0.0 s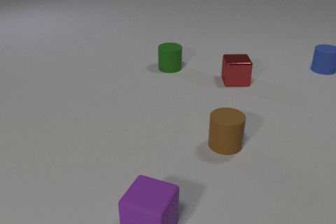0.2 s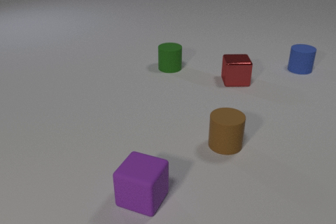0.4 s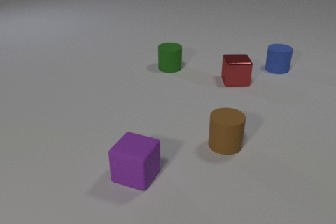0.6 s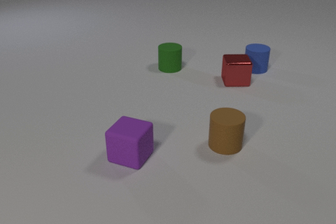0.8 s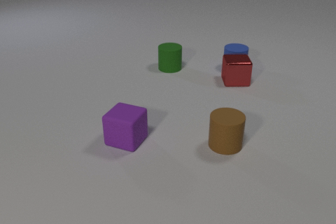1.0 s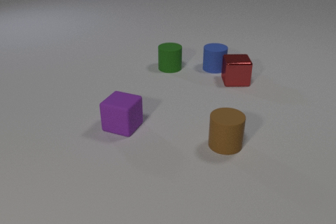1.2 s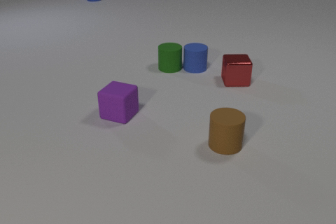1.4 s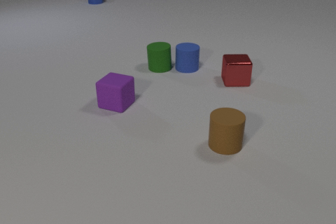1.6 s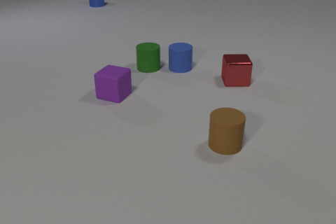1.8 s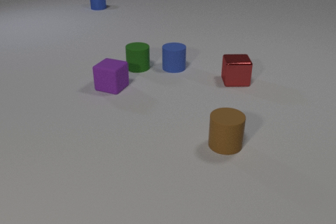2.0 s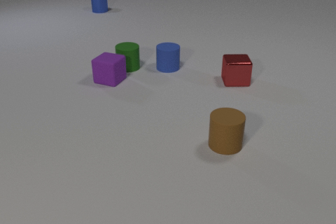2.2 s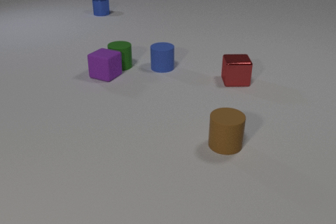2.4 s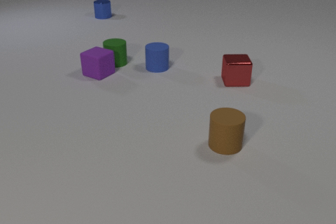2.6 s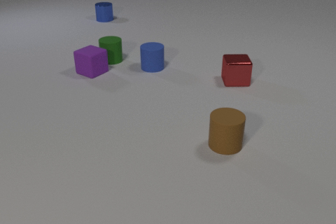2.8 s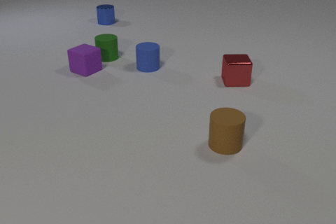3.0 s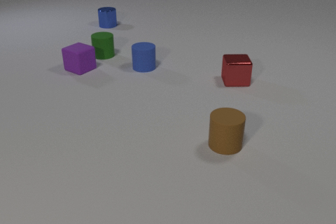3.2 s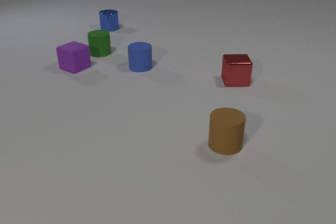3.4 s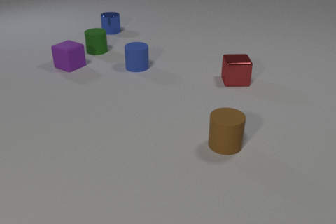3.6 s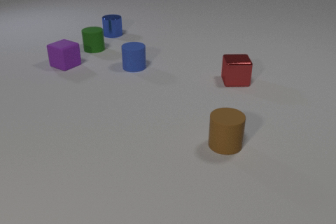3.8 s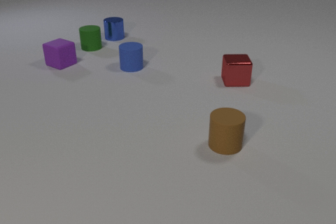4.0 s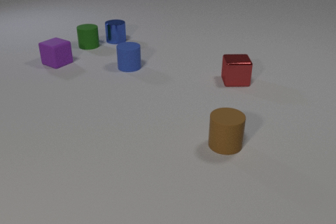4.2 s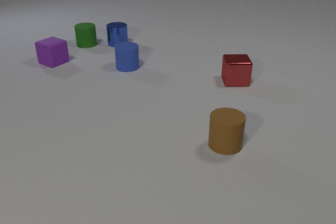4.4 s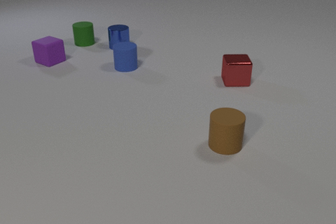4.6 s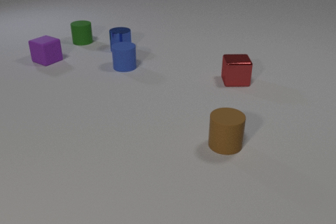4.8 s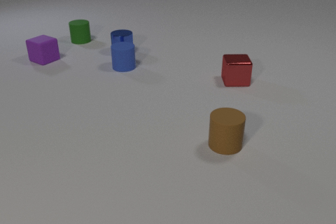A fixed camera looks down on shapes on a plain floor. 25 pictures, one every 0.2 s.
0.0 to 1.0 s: The blue rubber cylinder slides to the left. The purple rubber cube slides away from the camera.
1.0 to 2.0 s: The blue rubber cylinder slides to the left. The green rubber cylinder slides to the left. The blue metal cylinder slides toward the camera. The purple rubber cube slides away from the camera. The blue rubber cylinder and the green rubber cylinder collide.
2.0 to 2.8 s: The blue rubber cylinder slides to the left. The green rubber cylinder slides away from the camera and to the left. The blue metal cylinder slides toward the camera. The purple rubber cube slides away from the camera and to the left. The green rubber cylinder and the purple rubber cube collide.
2.8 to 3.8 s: The blue rubber cylinder slides to the left. The green rubber cylinder slides away from the camera and to the left. The blue metal cylinder slides toward the camera. The purple rubber cube slides to the left and away from the camera.
3.8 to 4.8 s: The blue rubber cylinder slides to the left. The green rubber cylinder slides away from the camera and to the left. The blue metal cylinder slides toward the camera. The purple rubber cube slides away from the camera and to the left.
How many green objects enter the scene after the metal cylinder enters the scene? 0.
How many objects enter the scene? 1.
Are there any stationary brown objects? yes.
